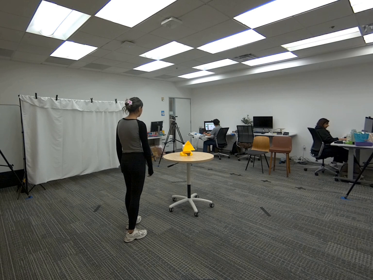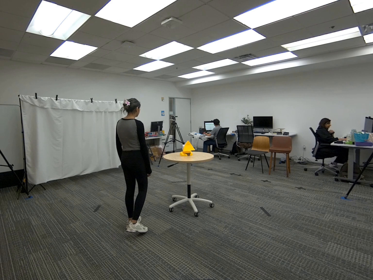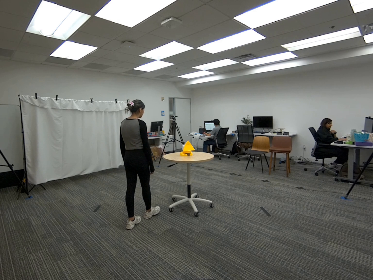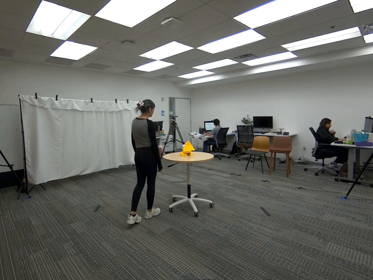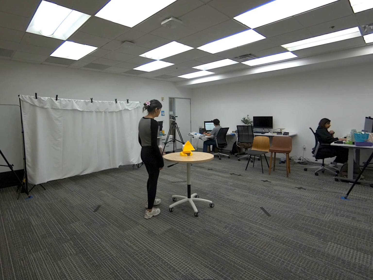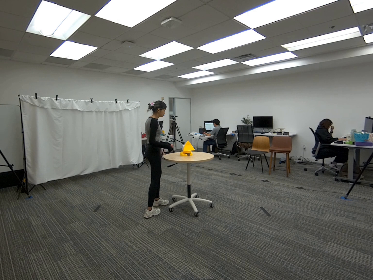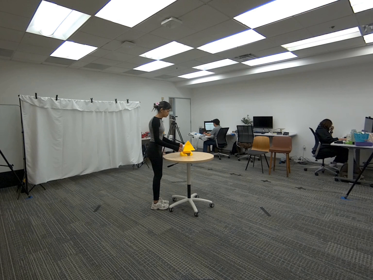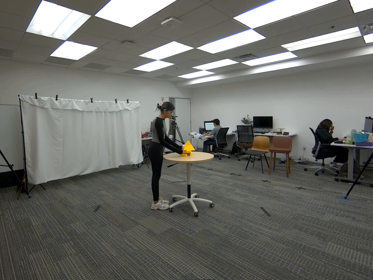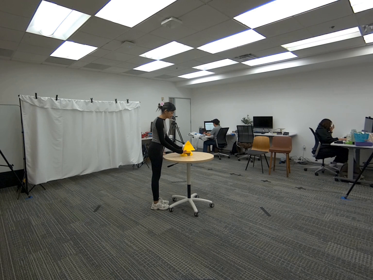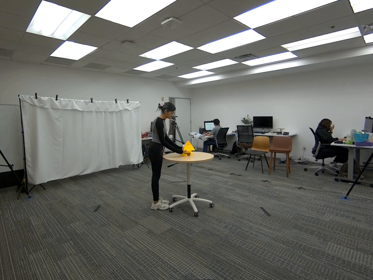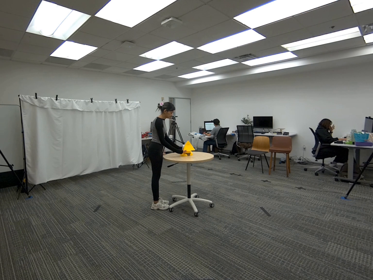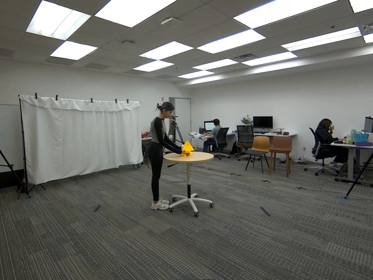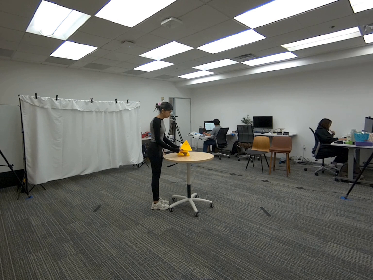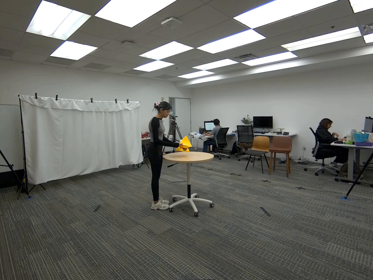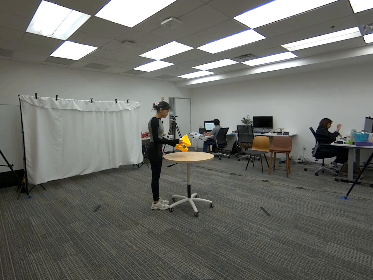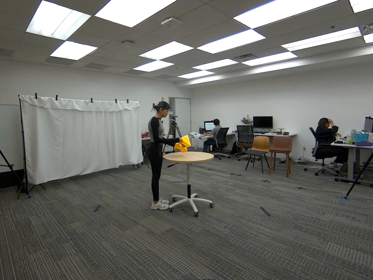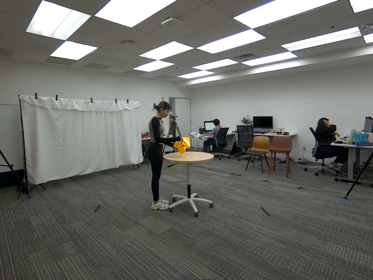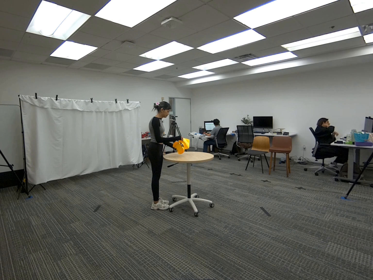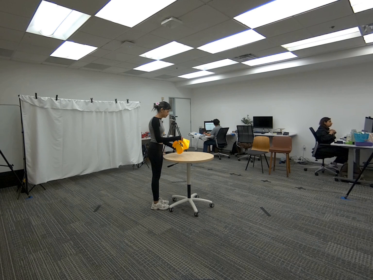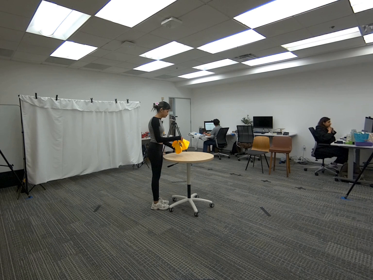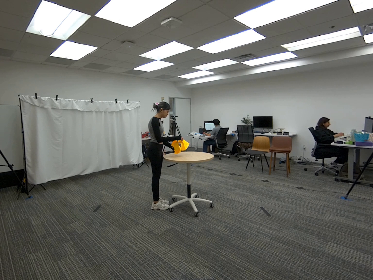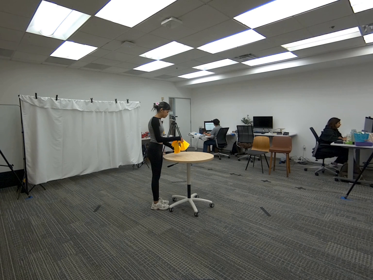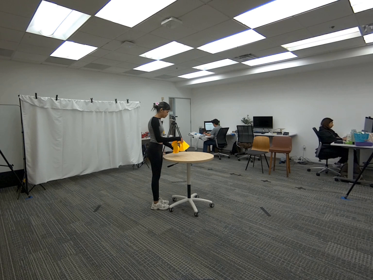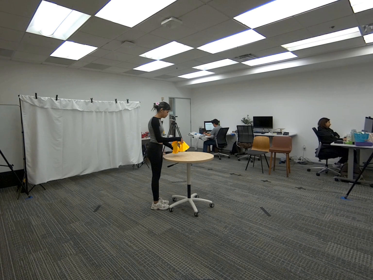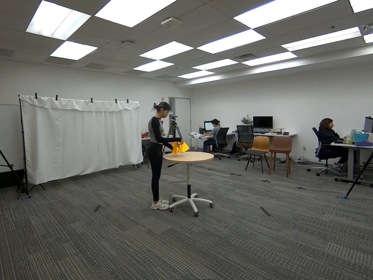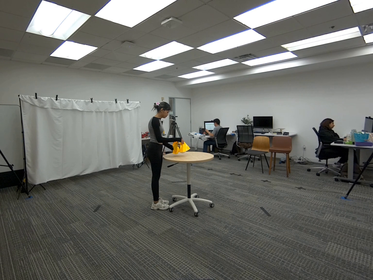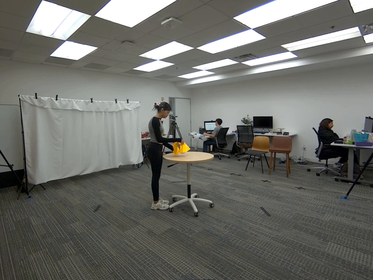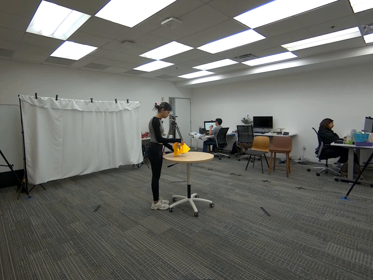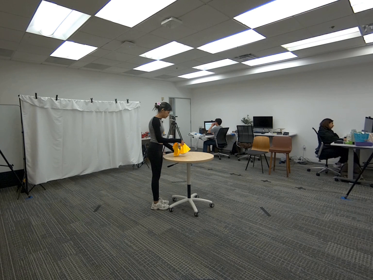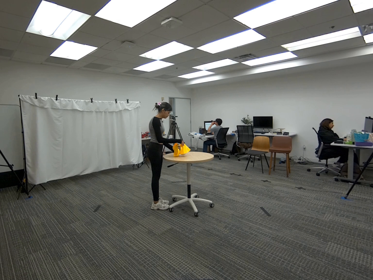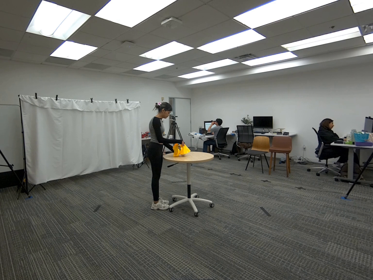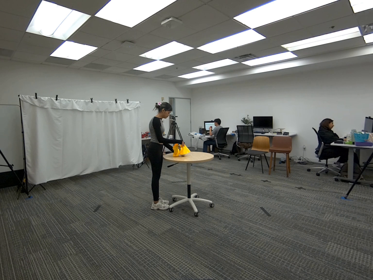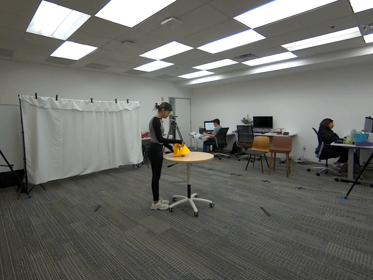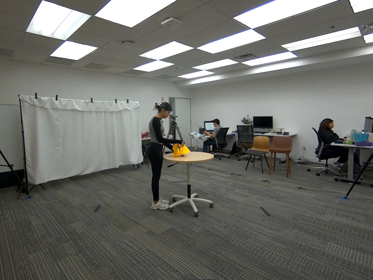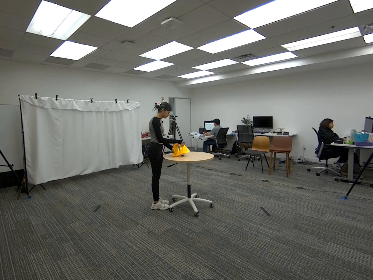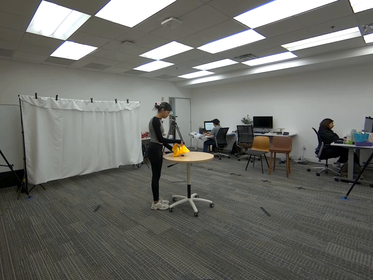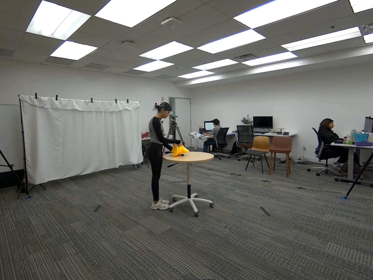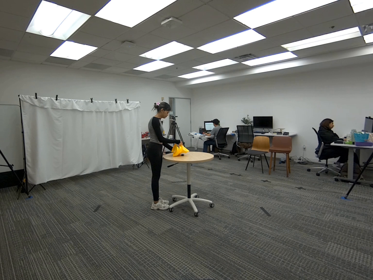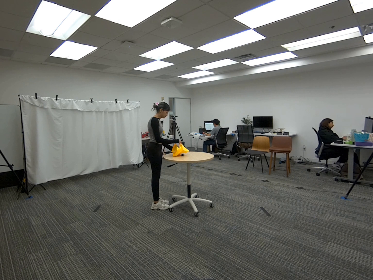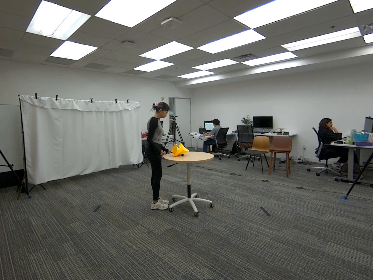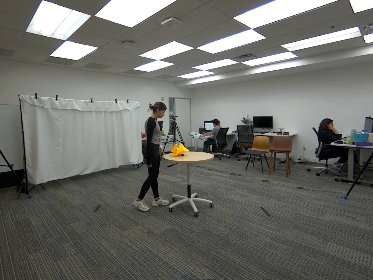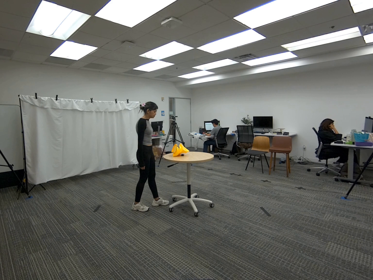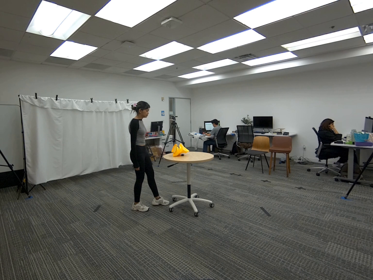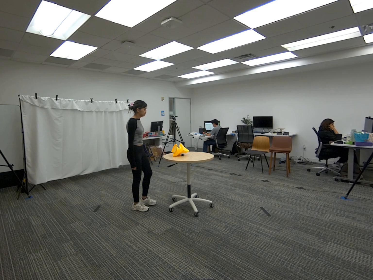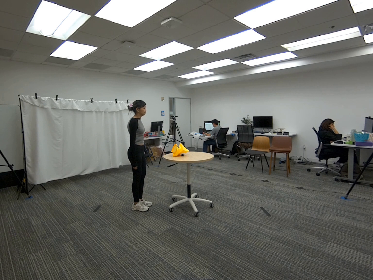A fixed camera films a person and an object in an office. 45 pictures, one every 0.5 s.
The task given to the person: Walk over to the yellow toy on the round table and proceed to pick up the yellow toy and place in a different orientation on the table. Step away when complete.
